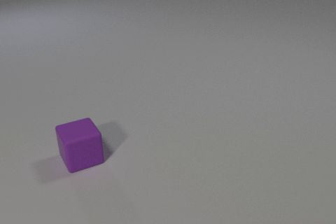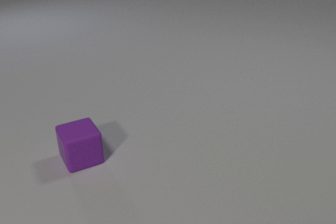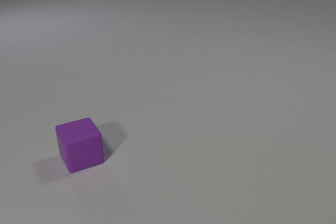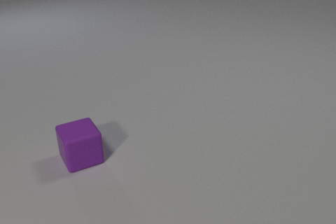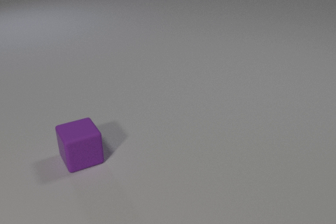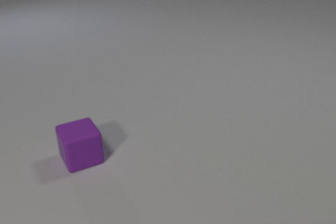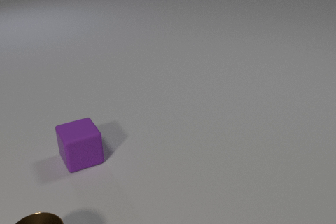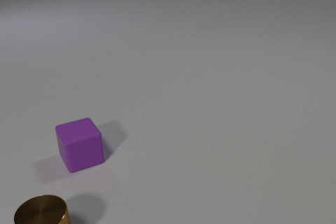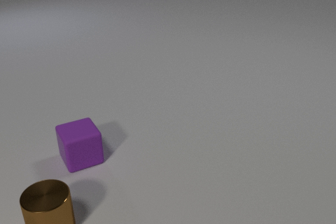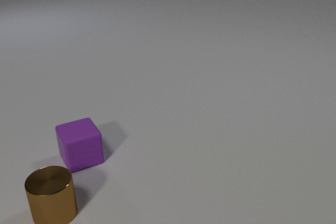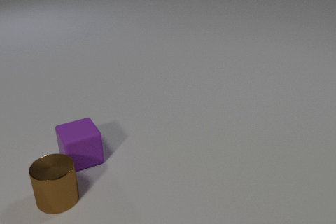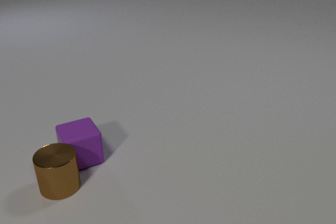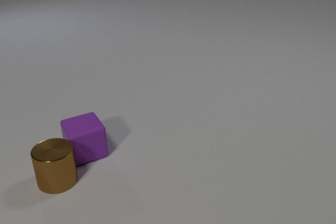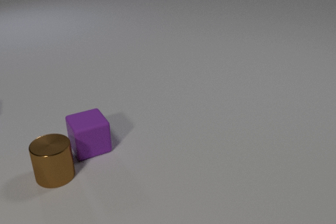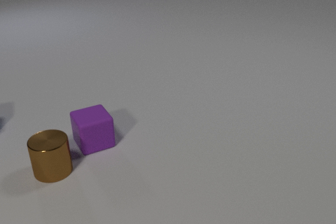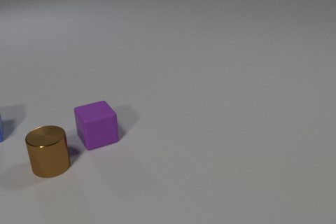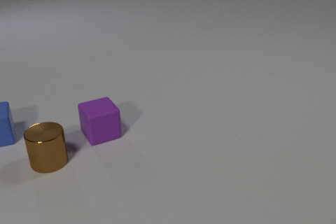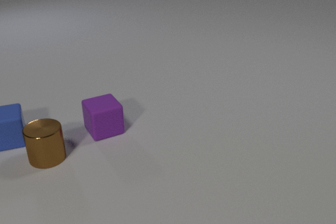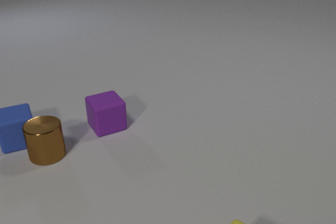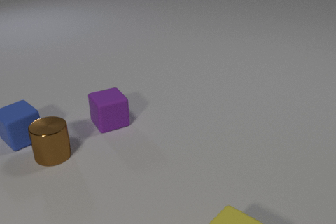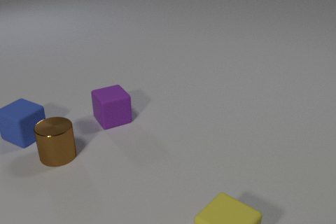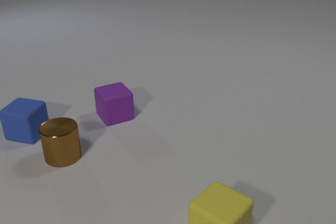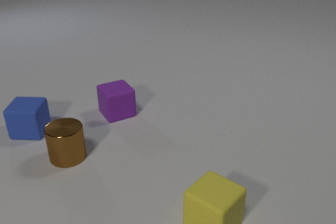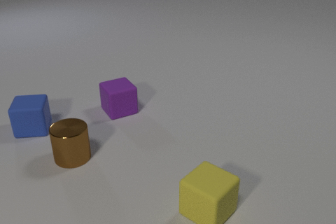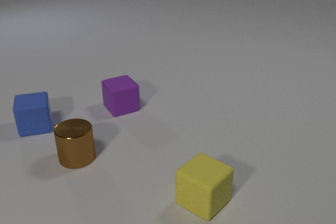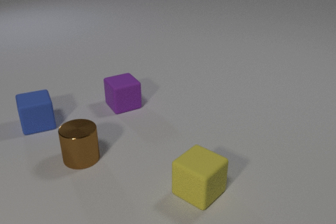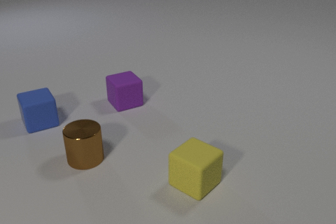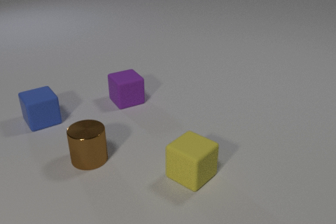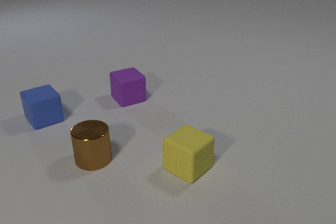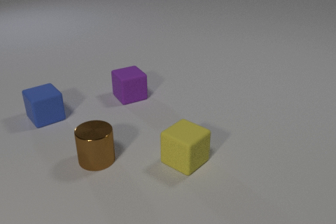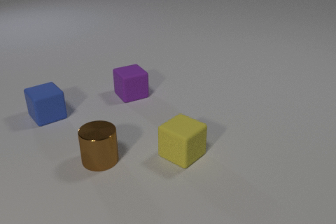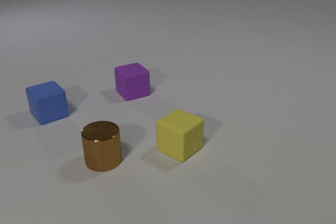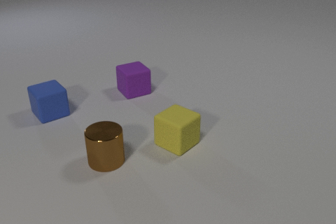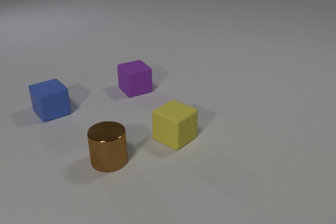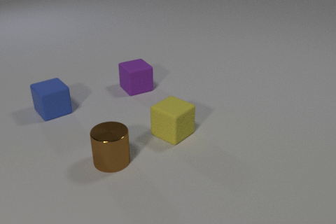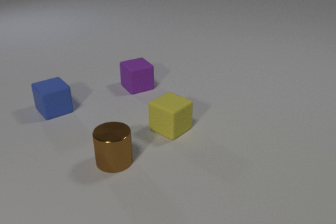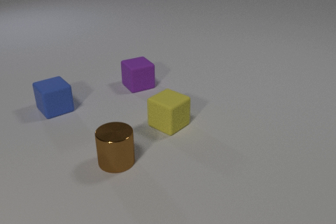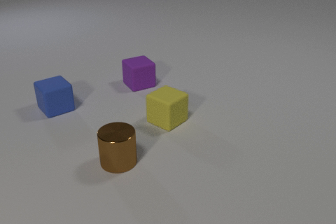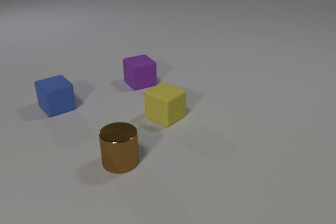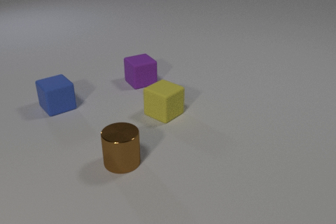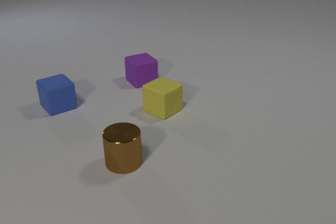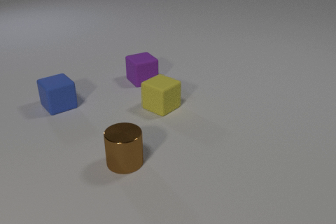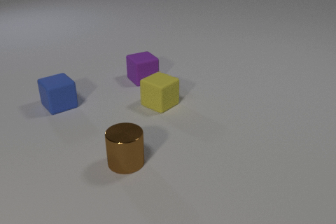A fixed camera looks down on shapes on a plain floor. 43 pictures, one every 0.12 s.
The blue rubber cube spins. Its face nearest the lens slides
to the right.
The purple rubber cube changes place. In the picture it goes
away from the camera.
0.00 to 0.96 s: The brown metal cylinder comes in at the bottom edge, slides away from the camera.
0.96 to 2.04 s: The brown metal cylinder slides away from the camera. The purple rubber cube slides away from the camera and to the right. The blue rubber cube comes in at the left edge, slides to the right and toward the camera. The brown metal cylinder and the purple rubber cube collide.
2.04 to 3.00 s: The brown metal cylinder slides to the right. The purple rubber cube slides away from the camera and to the right. The yellow rubber cube comes in at the bottom edge, slides away from the camera and to the left. The blue rubber cube slides to the right and away from the camera, spins counterclockwise seen from above by about 90 degrees, its near face sliding to the right. The brown metal cylinder and the blue rubber cube collide.
3.00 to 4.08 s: The brown metal cylinder slides to the right. The purple rubber cube slides away from the camera. The yellow rubber cube slides away from the camera. The blue rubber cube slides away from the camera and to the right.
4.08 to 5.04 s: The brown metal cylinder slides to the right. The purple rubber cube slides away from the camera. The yellow rubber cube slides away from the camera. The blue rubber cube slides away from the camera and to the right.
Are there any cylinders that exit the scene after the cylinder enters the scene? no.
What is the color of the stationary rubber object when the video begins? purple.
How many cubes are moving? 3.
